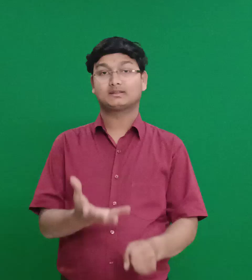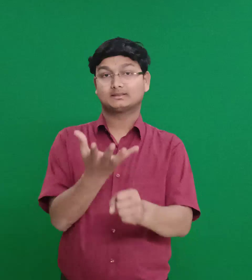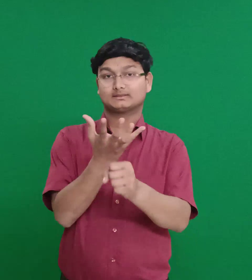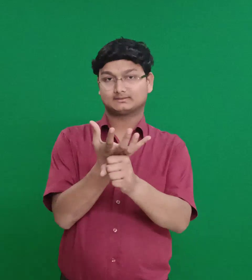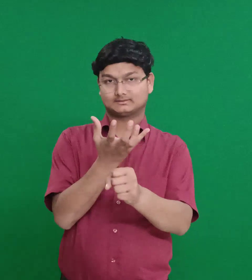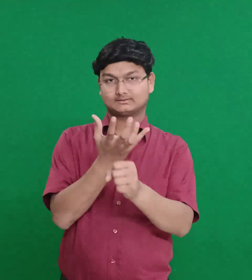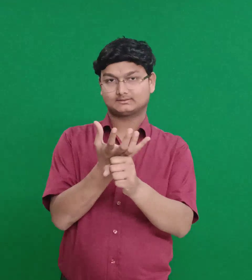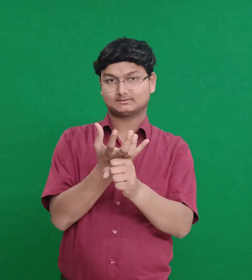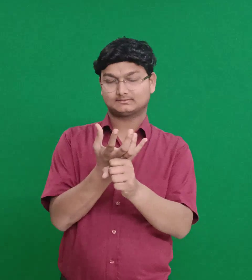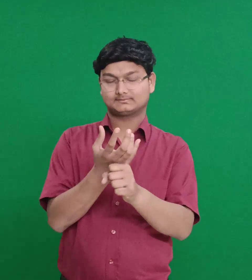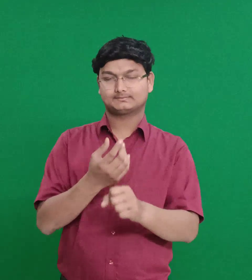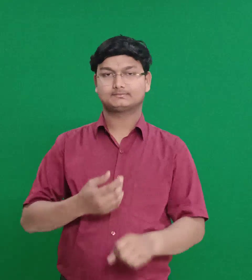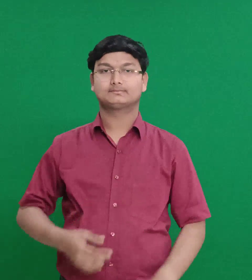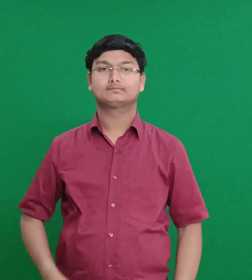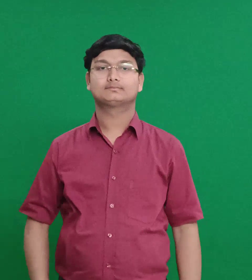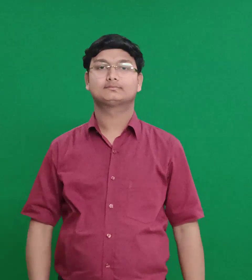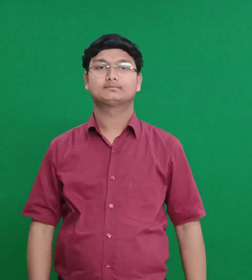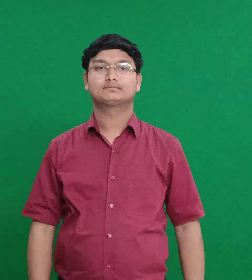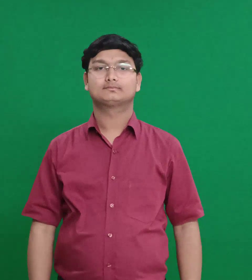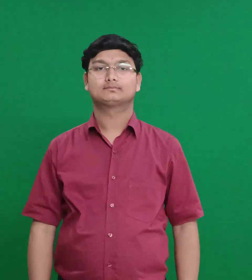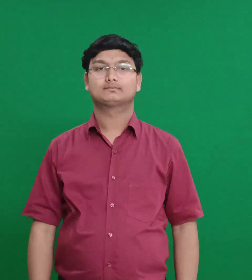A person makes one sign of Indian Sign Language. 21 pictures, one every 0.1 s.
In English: kirjath arim
